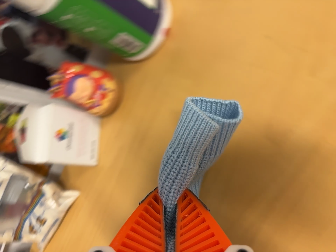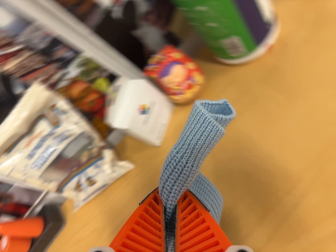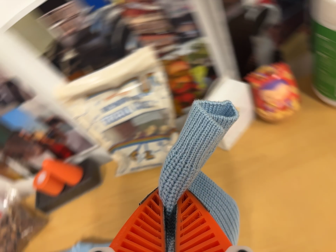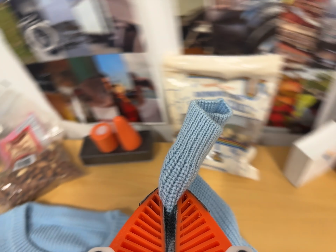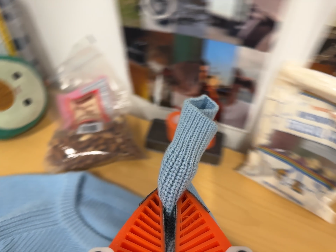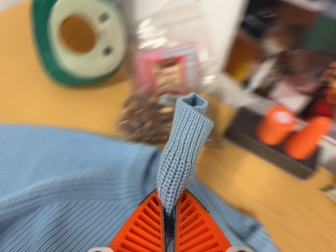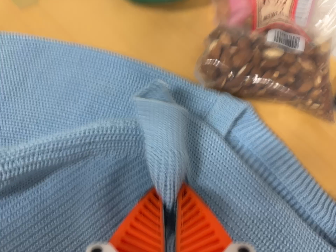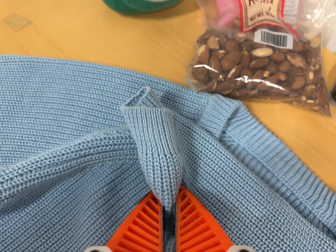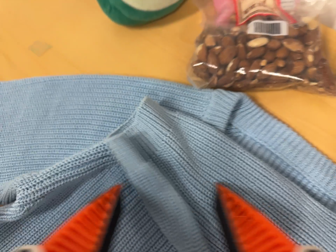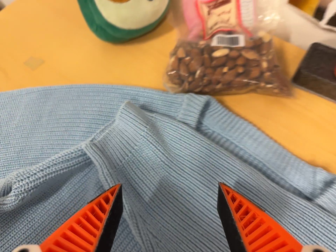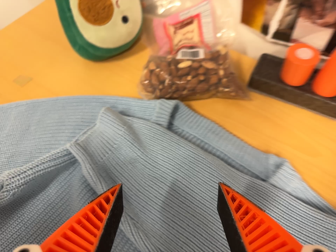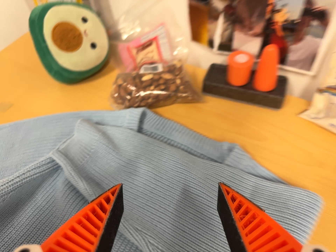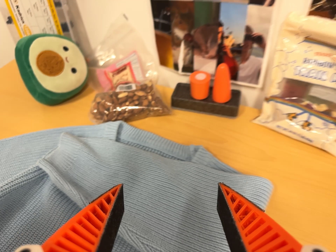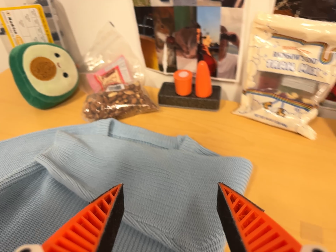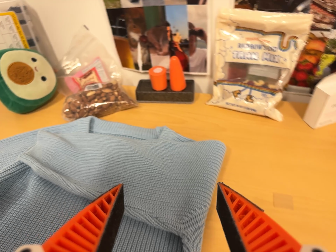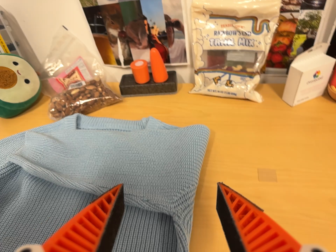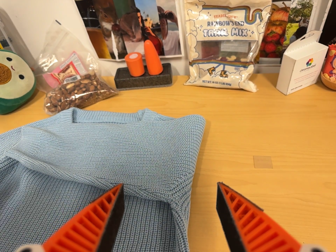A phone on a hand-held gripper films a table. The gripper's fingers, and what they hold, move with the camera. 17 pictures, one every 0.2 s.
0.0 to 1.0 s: The camera swings to its left by about 10 degrees, and the scene slides to the right. It travels to its left, about 50 cm, so close, fixed things drift to the right. Its aim tips toward the bottom of its view by about 10 degrees, and the scene shifts upward. It rolls about its line of sight by about 95 degrees, and the scene rotates clockwise.
1.0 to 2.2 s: The camera travels toward the bottom of its view and backward, about 12 cm. It rolls about its line of sight by about 10 degrees, and the scene rotates counterclockwise.
2.2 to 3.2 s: The camera swings to its right by about 15 degrees, and the scene slides to the left. It travels backward and toward the bottom of its view, about 16 cm, so what stands in front gets smaller. Its aim tips toward the top of its view by about 10 degrees. It rolls about its line of sight by about 15 degrees, and the scene rotates counterclockwise.
The film runs forward here.
